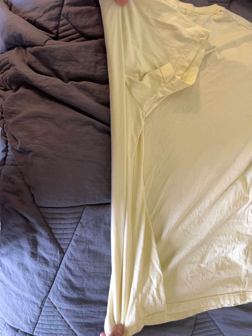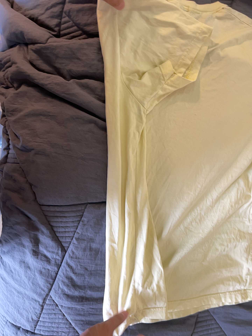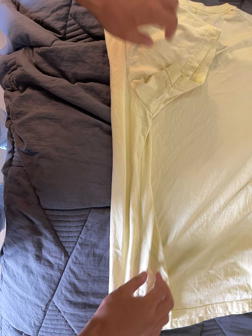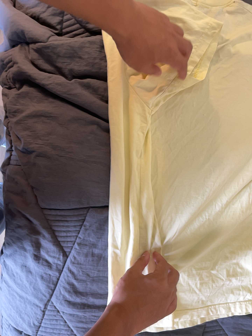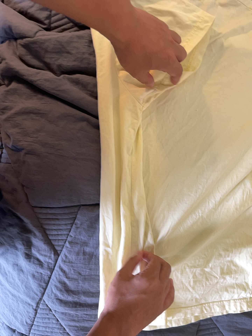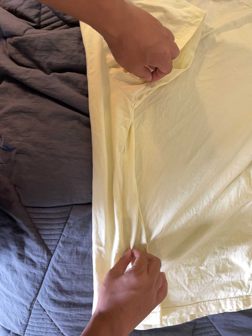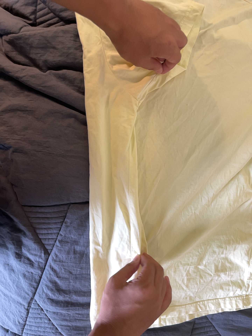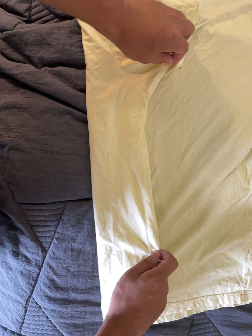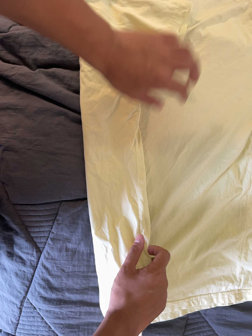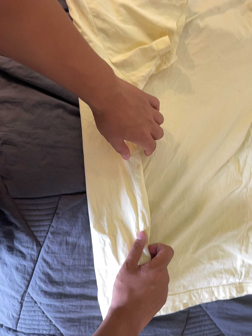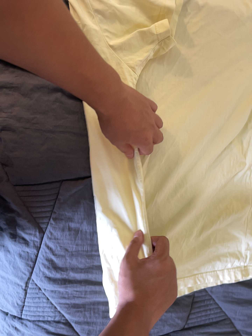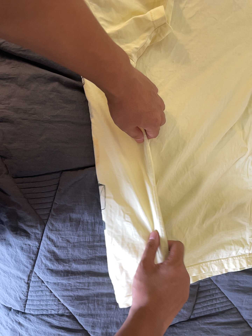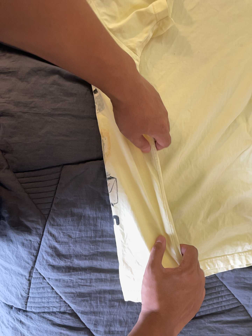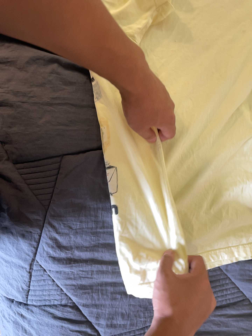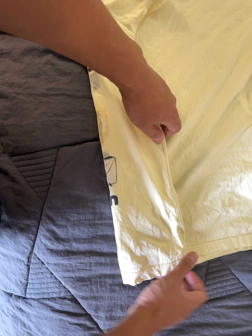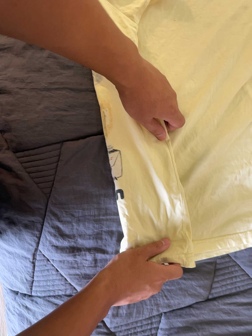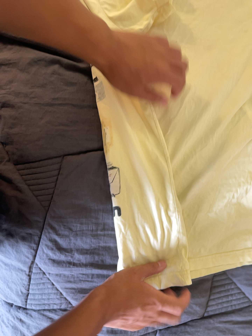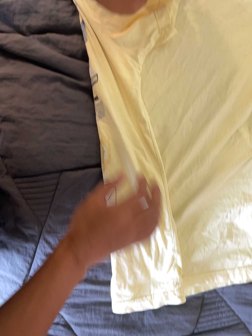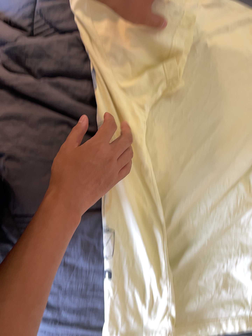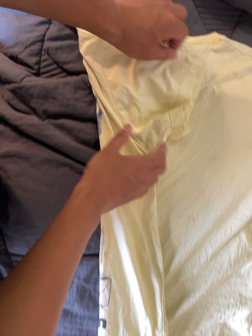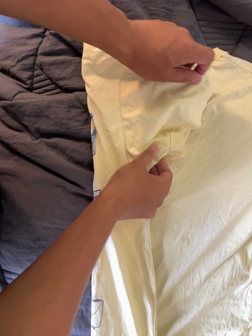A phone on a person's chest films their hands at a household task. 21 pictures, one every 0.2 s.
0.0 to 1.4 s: The camera travels to its right, about 7 cm.
1.4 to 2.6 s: The camera travels toward the bottom of its view, about 10 cm, so close, fixed things drift upward.
2.6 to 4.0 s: The camera travels toward the top of its view, about 22 cm, so close, fixed things drift downward. It rolls about its line of sight by about 10 degrees, and the scene rotates clockwise.
The film runs forward here.
